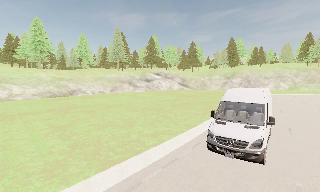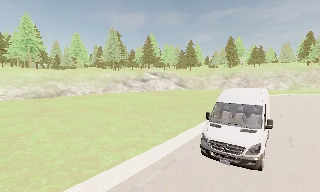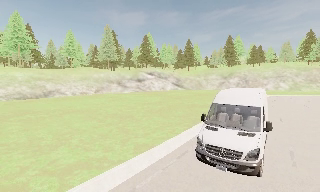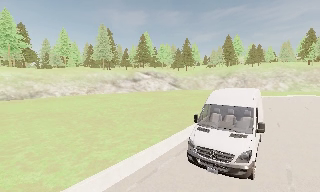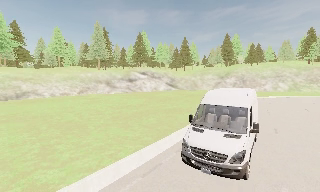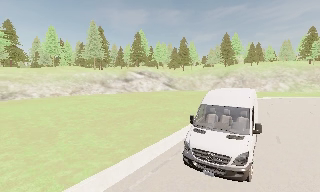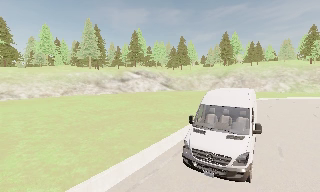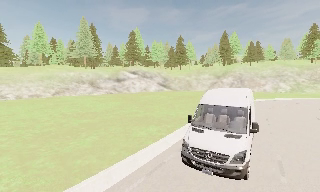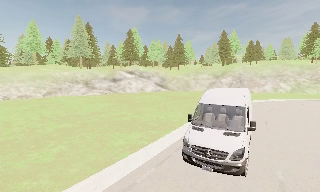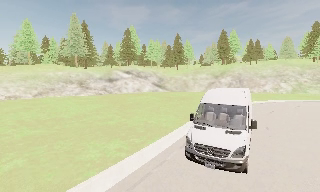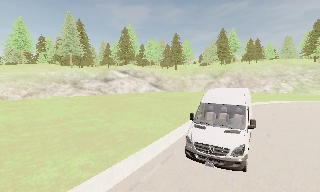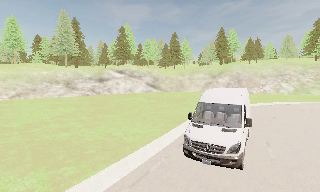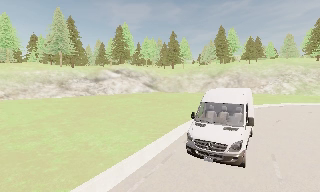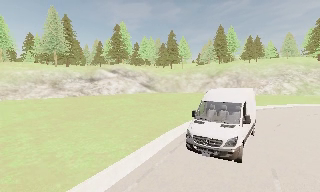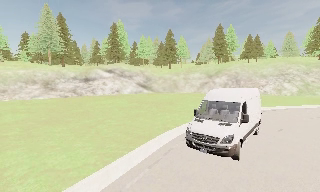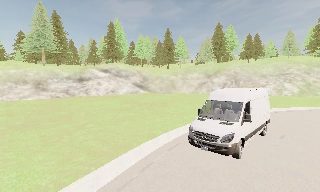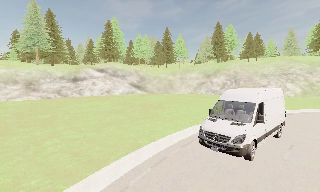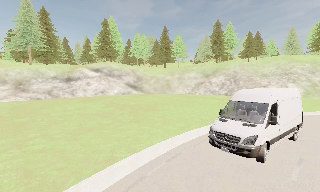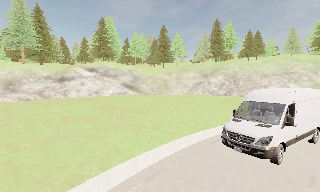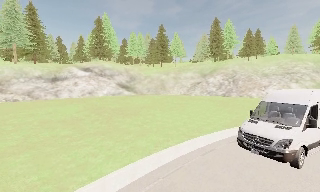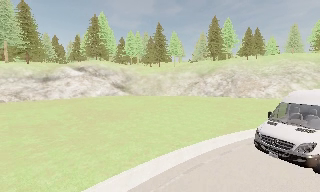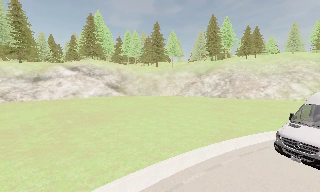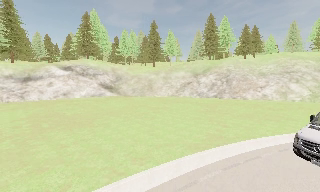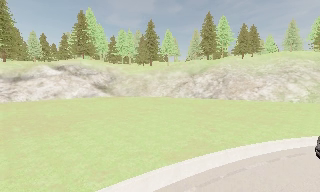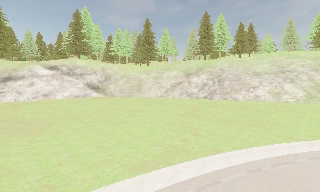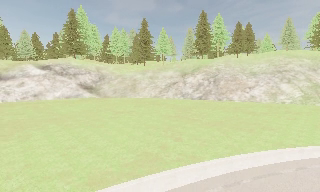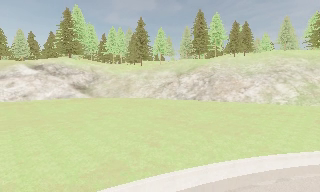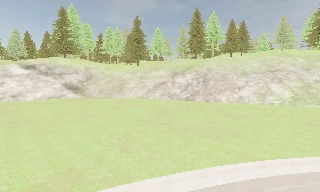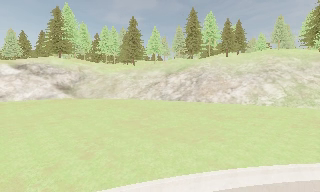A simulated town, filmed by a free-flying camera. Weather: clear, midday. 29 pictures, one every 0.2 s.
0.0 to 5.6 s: The camera travels forward and to its right, about 40 m, so what stands in front looms larger.
The film runs backward here.
